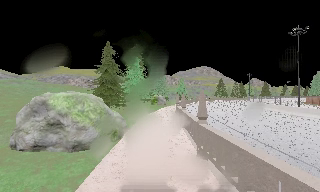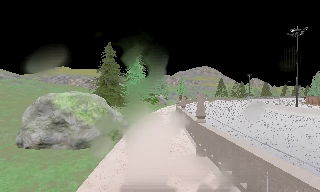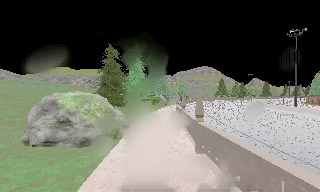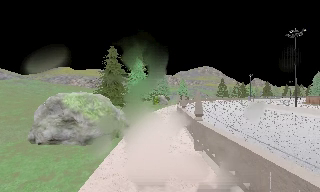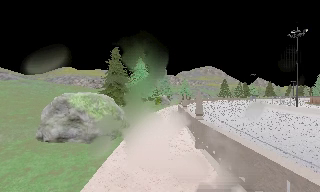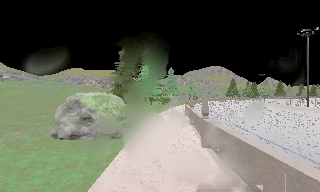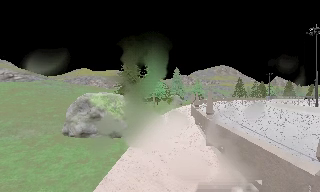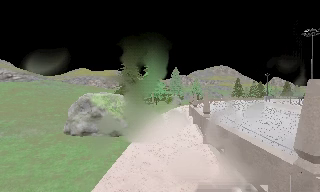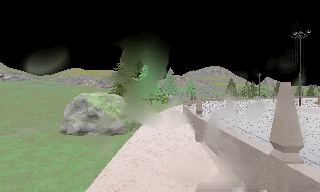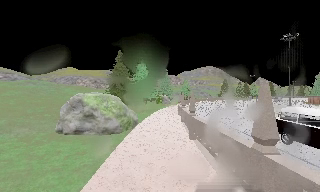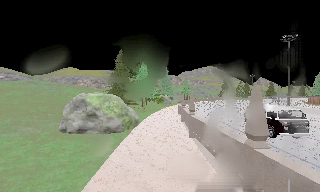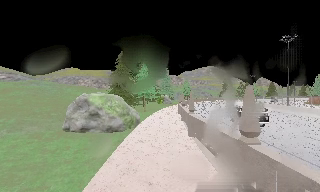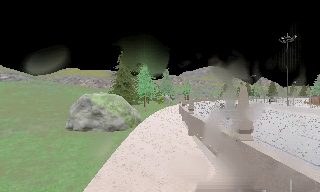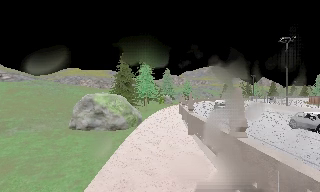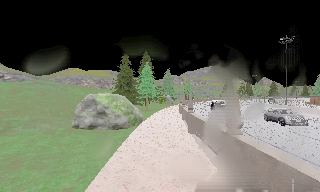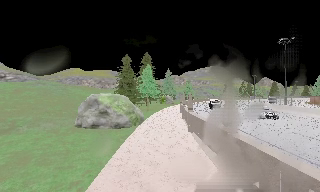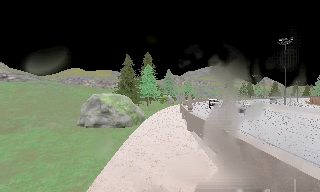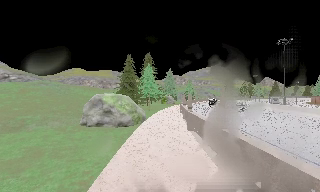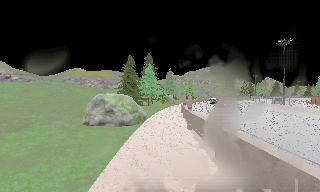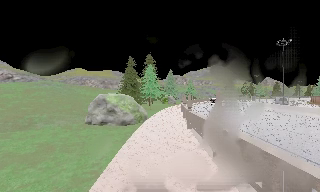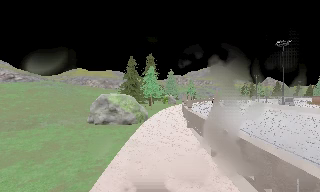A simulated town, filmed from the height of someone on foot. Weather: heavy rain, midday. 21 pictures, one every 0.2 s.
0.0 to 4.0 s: The camera travels backward, about 6 m, so what stands in front gets smaller.
The film runs backward here.
